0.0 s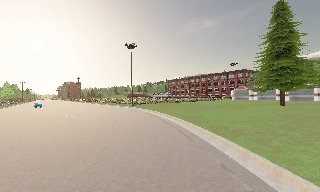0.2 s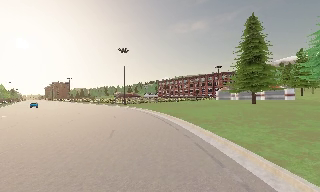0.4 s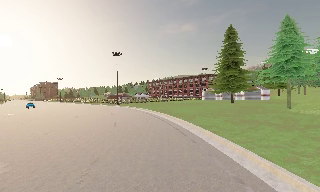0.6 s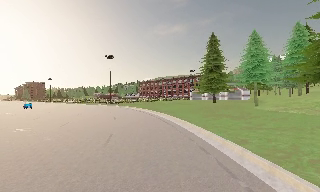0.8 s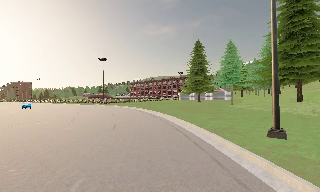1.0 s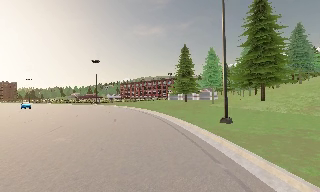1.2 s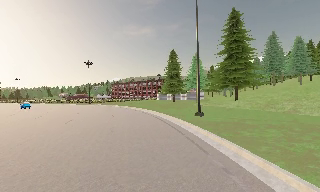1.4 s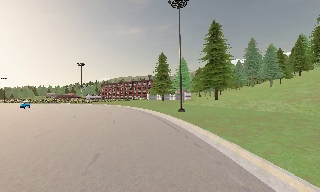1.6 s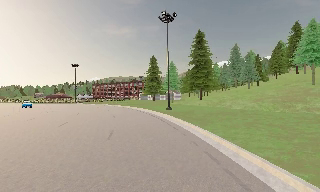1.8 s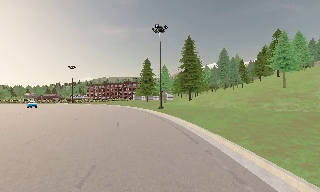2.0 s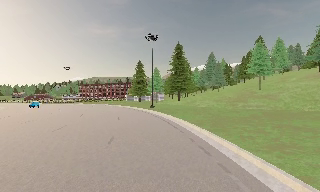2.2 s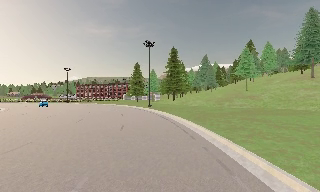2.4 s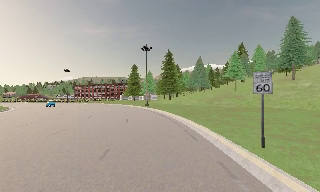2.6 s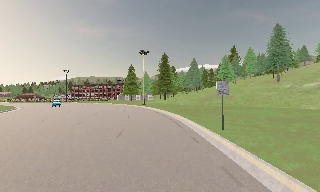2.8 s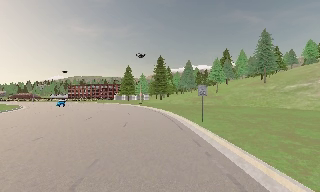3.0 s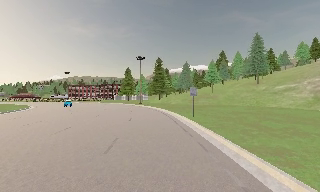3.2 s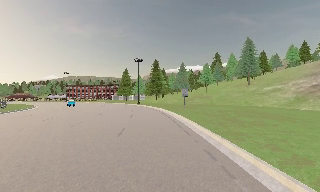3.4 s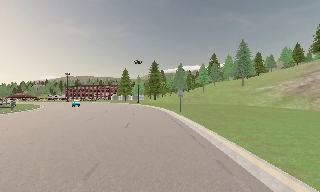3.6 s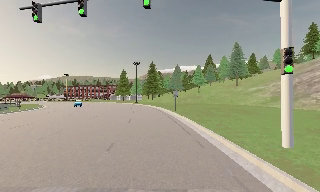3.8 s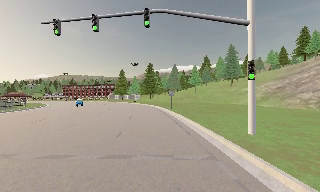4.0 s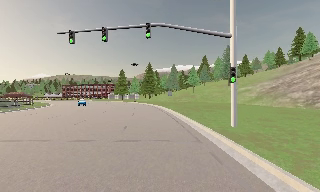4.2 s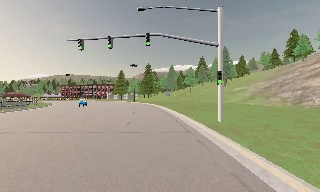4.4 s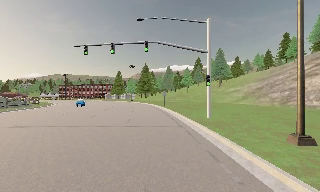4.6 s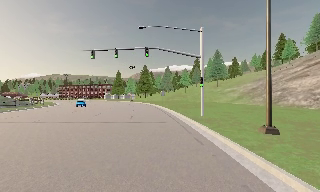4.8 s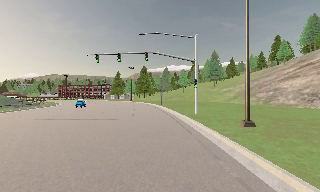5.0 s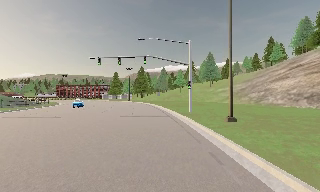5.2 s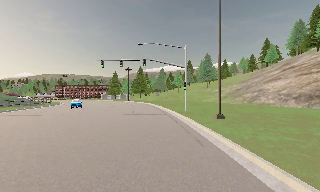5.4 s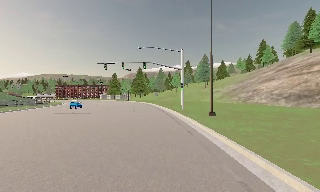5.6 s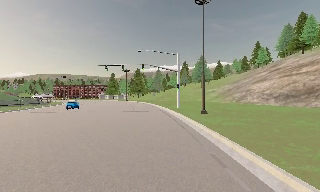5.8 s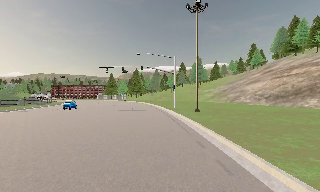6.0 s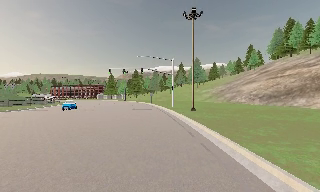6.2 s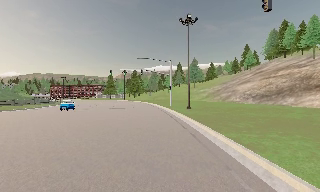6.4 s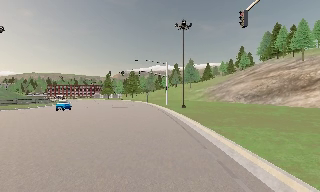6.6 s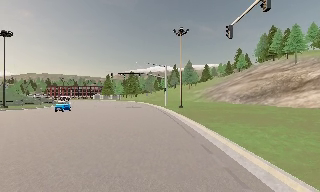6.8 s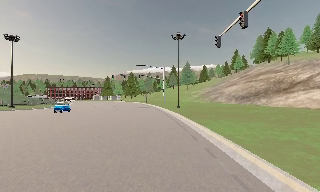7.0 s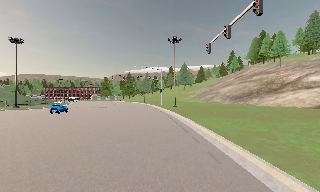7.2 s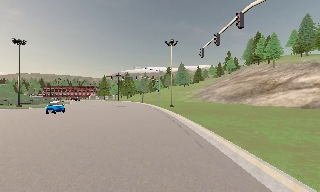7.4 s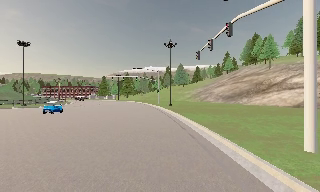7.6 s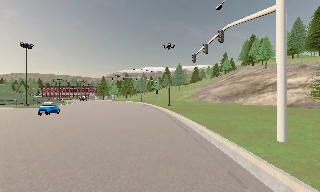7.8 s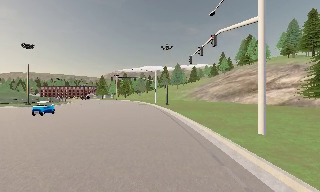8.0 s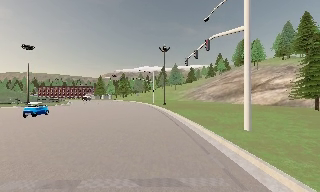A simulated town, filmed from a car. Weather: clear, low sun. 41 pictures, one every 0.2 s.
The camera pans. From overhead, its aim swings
clockwise.
The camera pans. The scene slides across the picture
to the left.
0.0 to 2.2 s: The camera pans to its right, which is clockwise from overhead, by about 35 degrees. It travels backward, about 35 m.
2.2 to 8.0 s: The scene slides to the left, as the camera pans about 20 degrees to its right. It travels backward, about 50 m, so what stands in front gets smaller. It loses speed.
The film runs backward here.
